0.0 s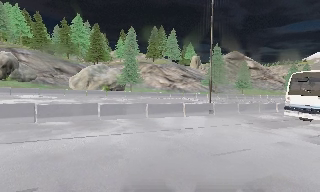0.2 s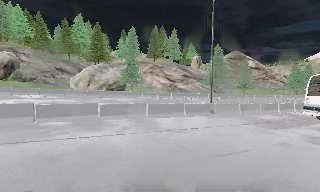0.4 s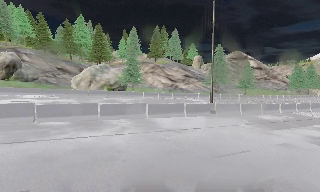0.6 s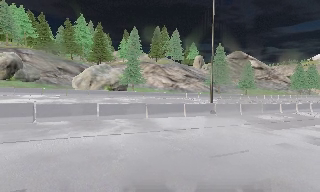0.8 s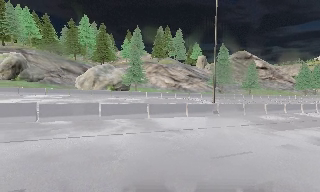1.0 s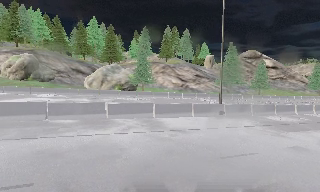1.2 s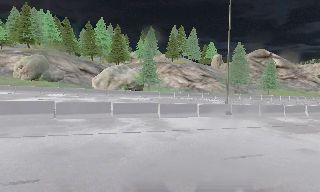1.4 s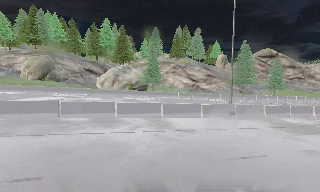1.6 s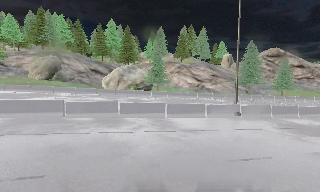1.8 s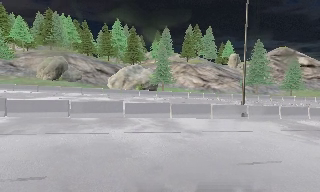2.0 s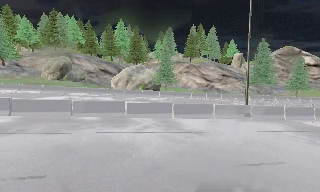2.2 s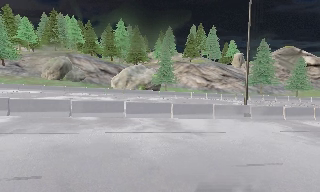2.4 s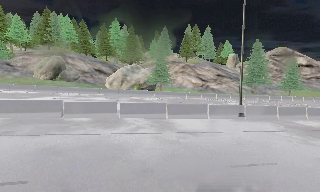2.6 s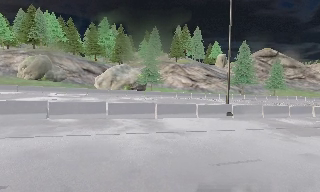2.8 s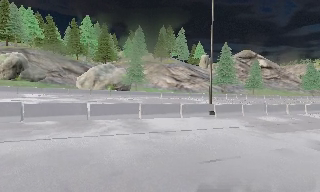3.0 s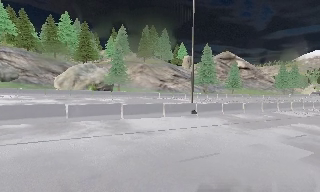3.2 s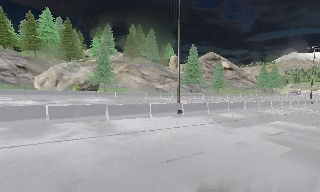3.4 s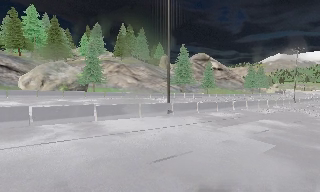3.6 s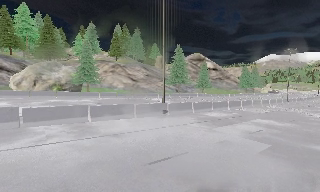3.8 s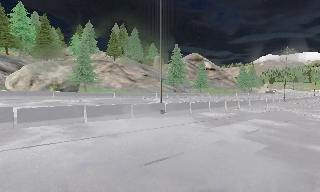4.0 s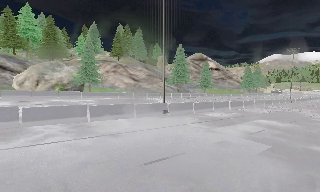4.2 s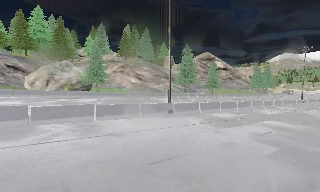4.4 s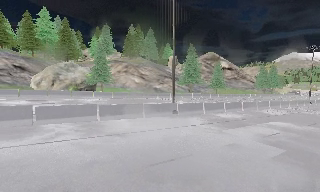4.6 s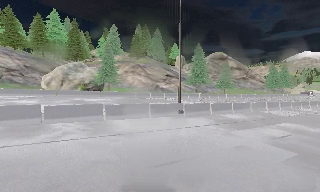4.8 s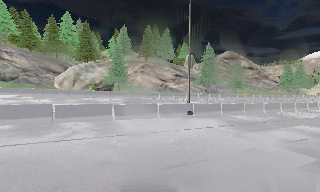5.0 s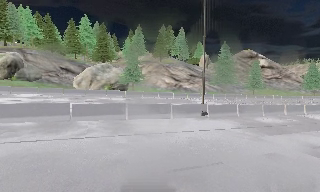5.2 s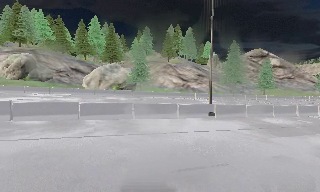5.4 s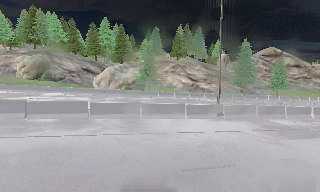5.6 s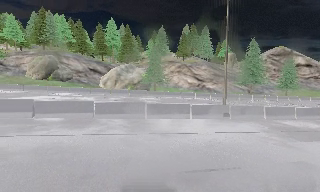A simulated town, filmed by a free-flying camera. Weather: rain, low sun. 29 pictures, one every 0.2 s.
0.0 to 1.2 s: The camera travels to its right, about 0.5 m.
1.2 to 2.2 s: The camera shifts only a little, or ends up much as it began.
2.2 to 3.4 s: The camera swings to its right by about 25 degrees, and the scene slides to the left. It travels to its right, about 0.5 m, so close, fixed things drift to the left.
3.4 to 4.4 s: The camera shifts only a little, or ends up much as it began.
4.4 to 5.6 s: The camera swings to its left by about 20 degrees, and the scene slides to the right.
The film runs forward here.
